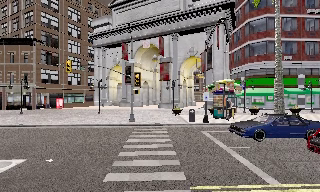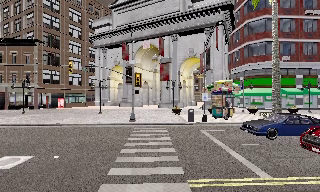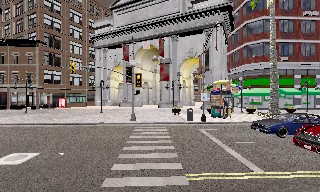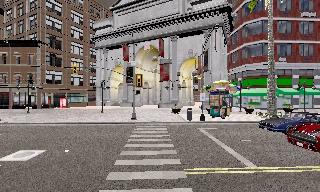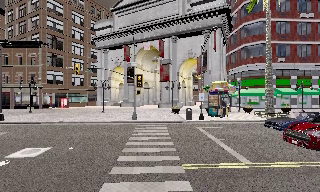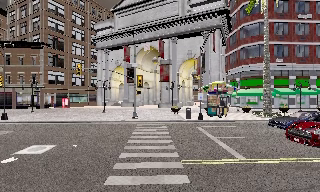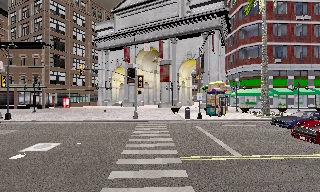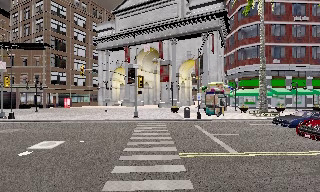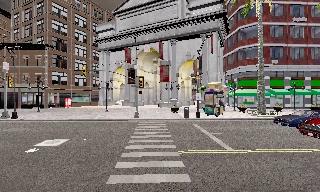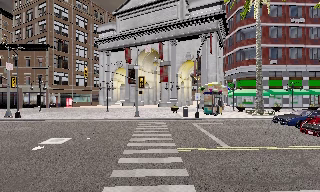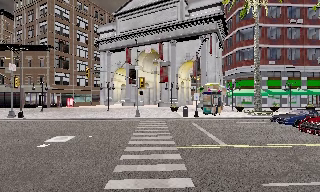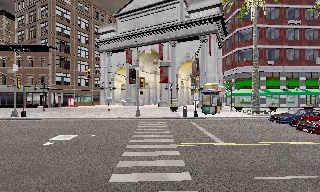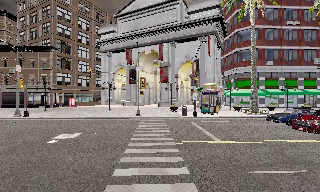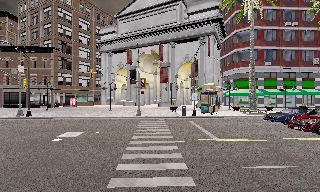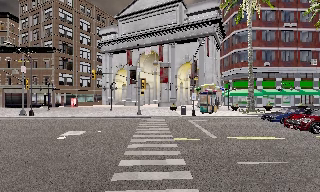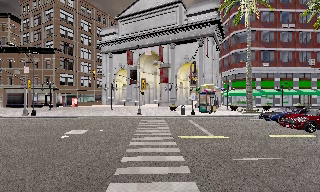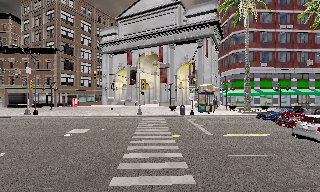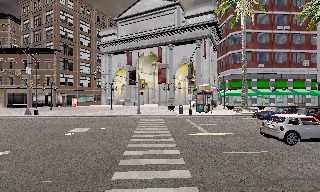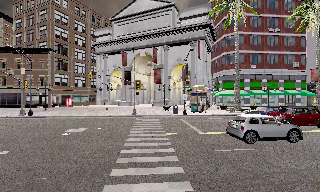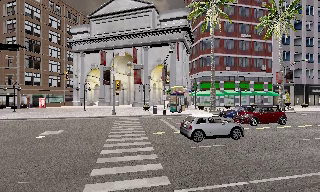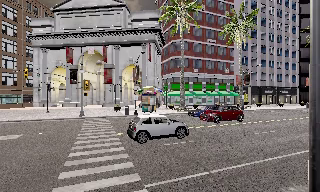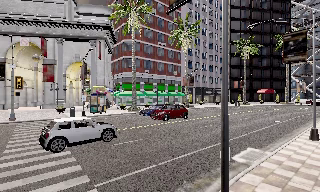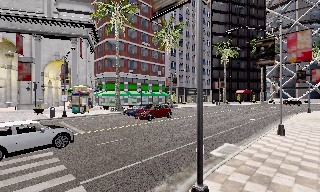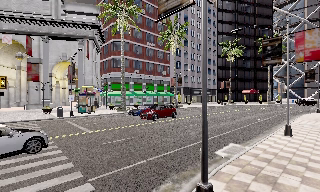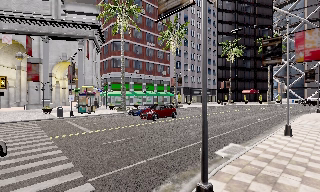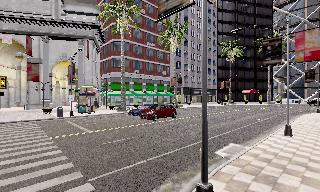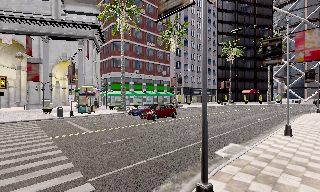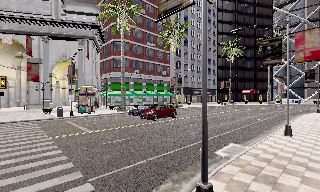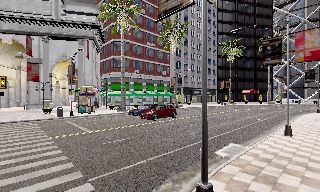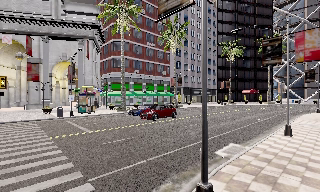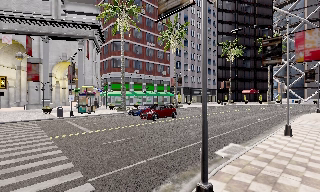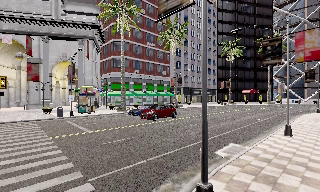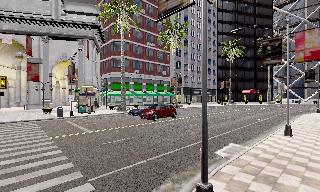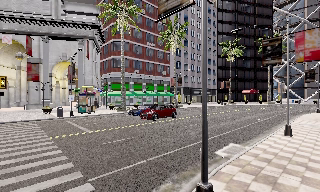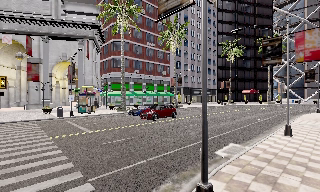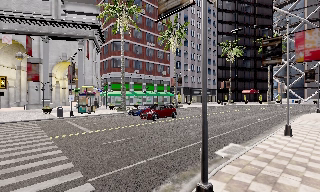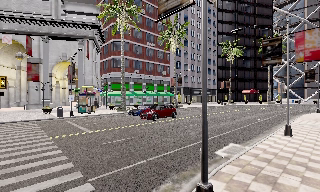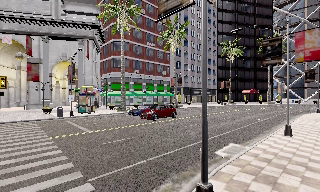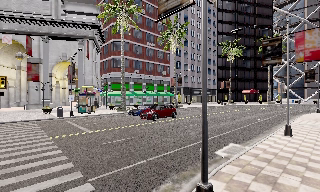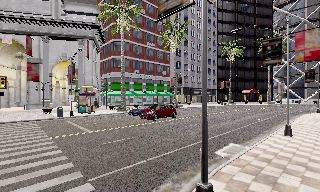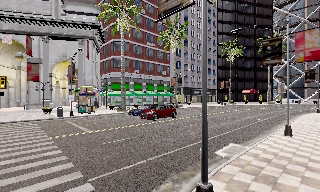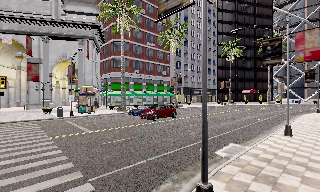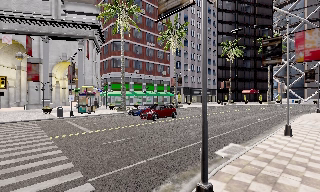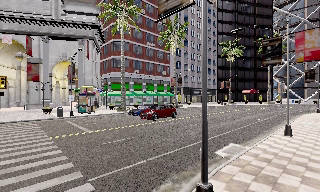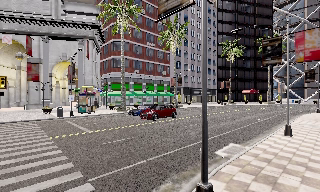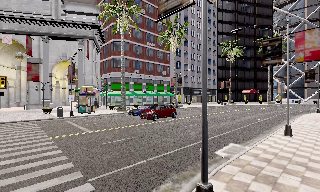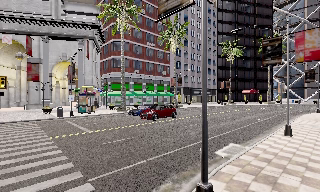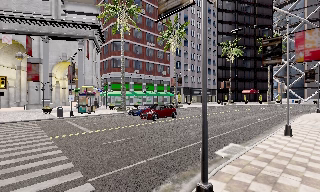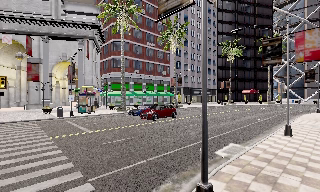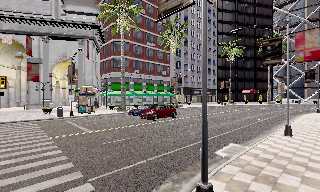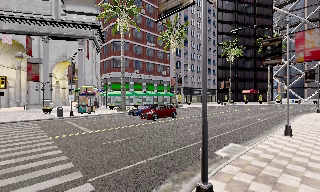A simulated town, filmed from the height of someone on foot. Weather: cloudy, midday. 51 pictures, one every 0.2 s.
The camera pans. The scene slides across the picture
to the left.
The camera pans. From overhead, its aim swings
clockwise.
0.0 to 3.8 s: The camera travels backward, about 7 m, so what stands in front gets smaller.
3.8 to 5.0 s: The camera swings to its right by about 30 degrees, and the scene slides to the left. It travels backward, about 1 m. It loses speed.
5.0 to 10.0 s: The camera keeps its place and its aim.
The film runs backward here.
